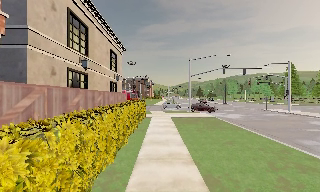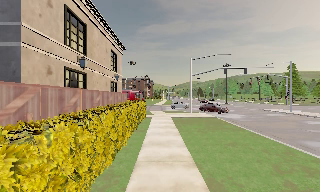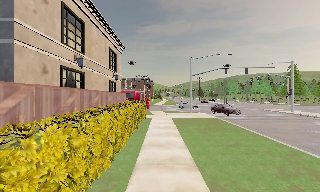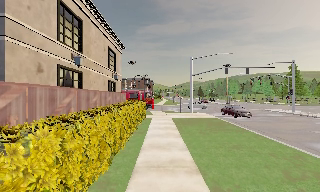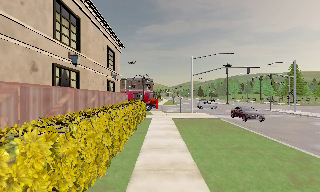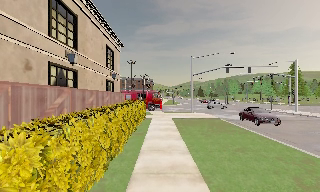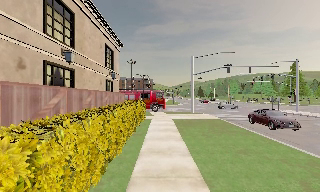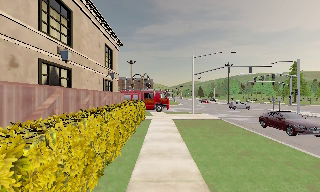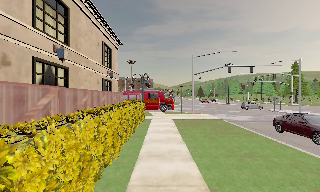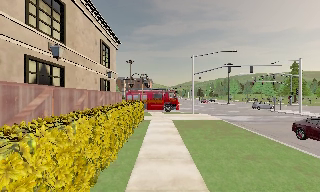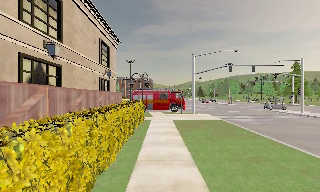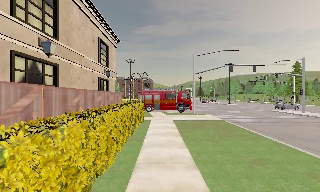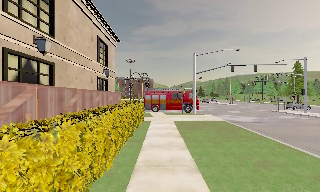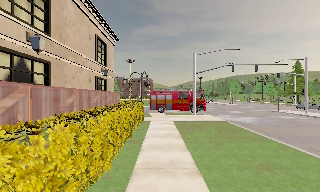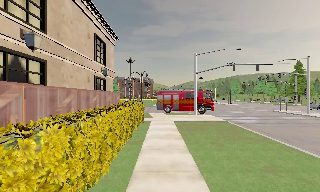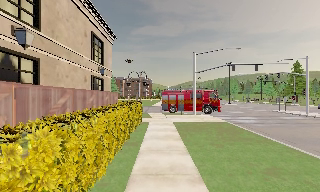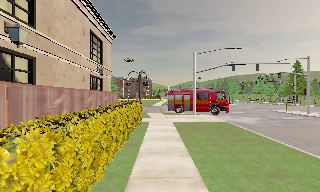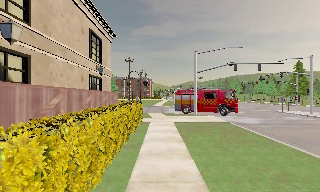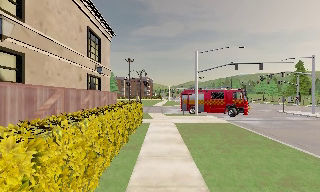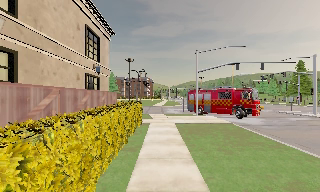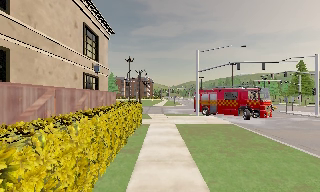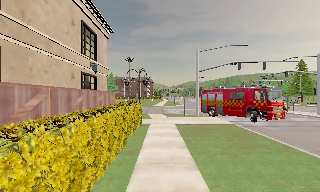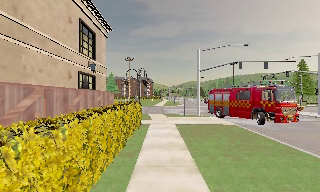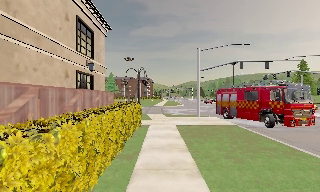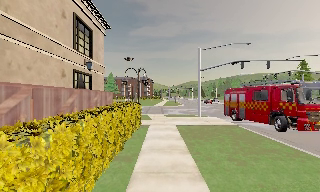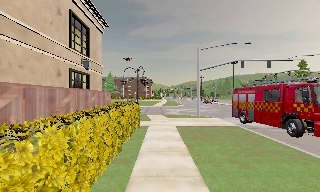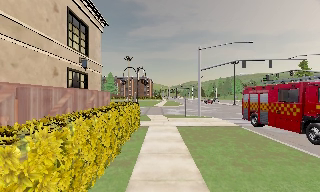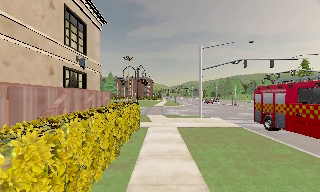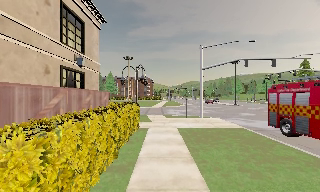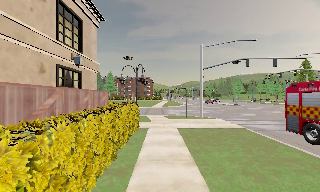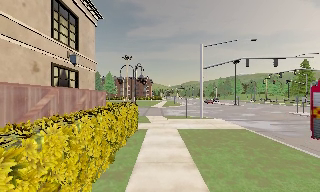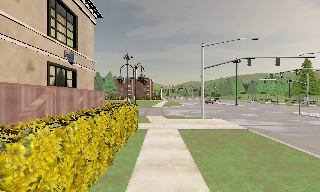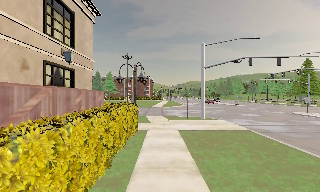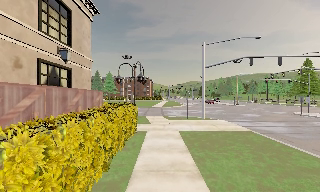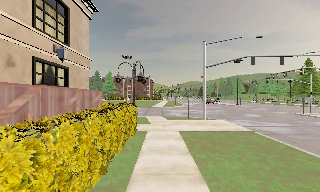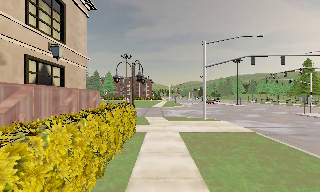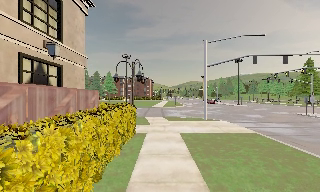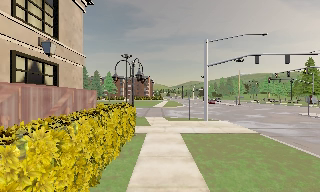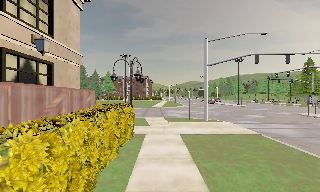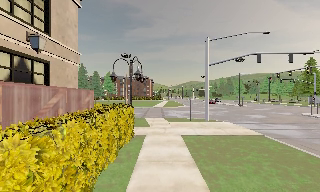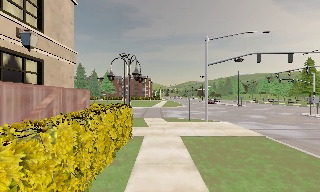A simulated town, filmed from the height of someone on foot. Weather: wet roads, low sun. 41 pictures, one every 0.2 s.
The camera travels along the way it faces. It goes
forward.
0.0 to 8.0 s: The camera travels forward, about 8 m, so what stands in front looms larger.
The film runs forward here.
